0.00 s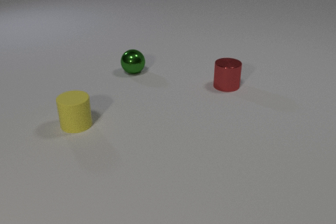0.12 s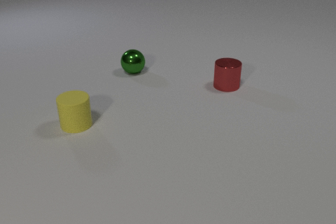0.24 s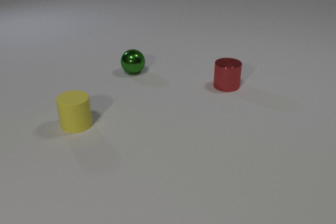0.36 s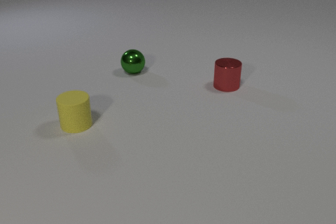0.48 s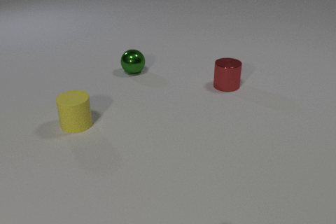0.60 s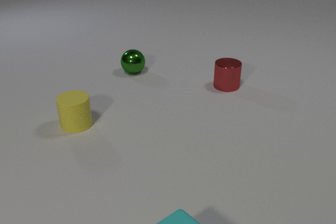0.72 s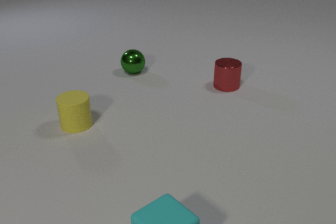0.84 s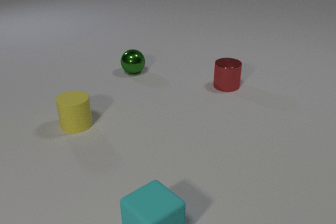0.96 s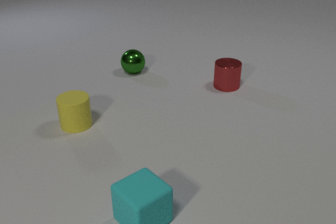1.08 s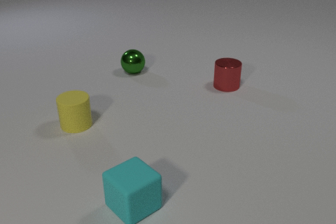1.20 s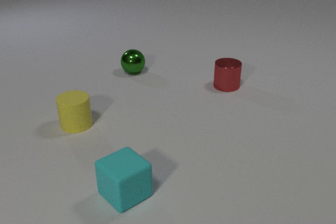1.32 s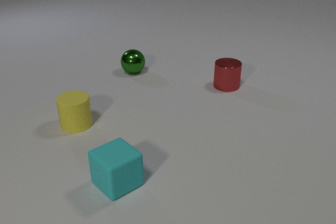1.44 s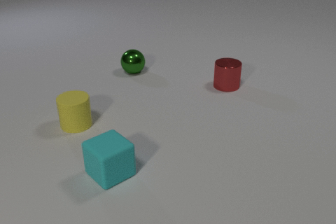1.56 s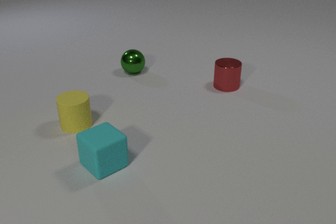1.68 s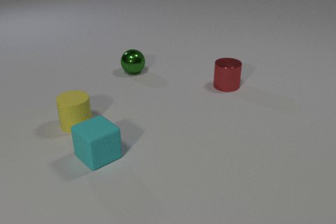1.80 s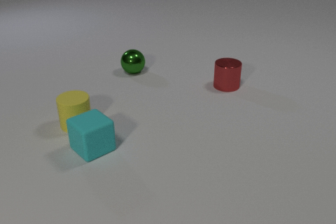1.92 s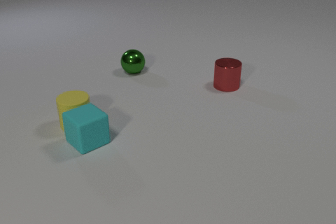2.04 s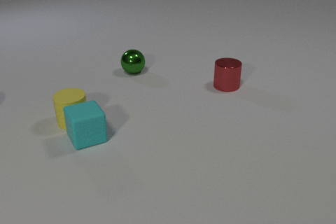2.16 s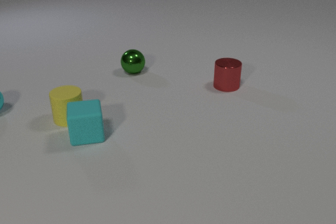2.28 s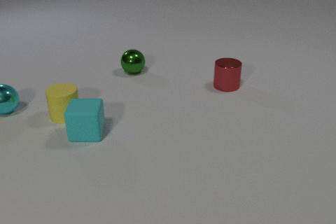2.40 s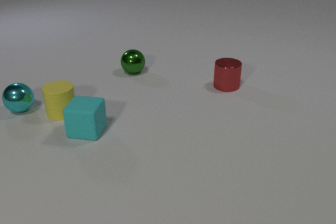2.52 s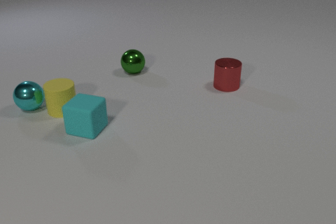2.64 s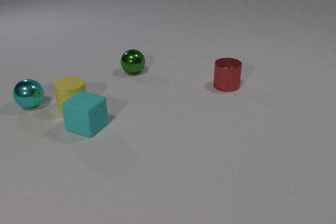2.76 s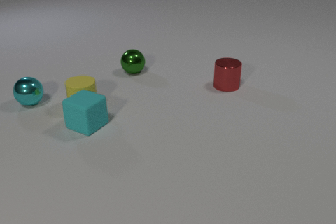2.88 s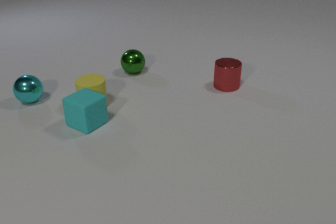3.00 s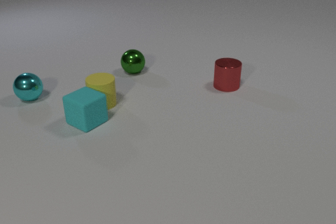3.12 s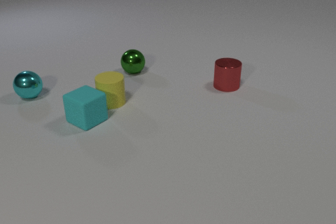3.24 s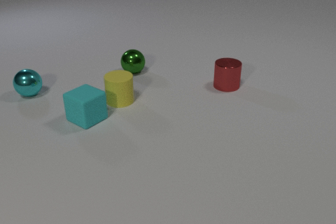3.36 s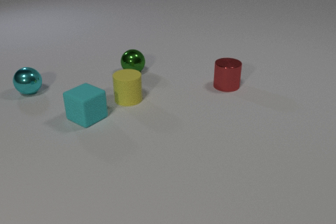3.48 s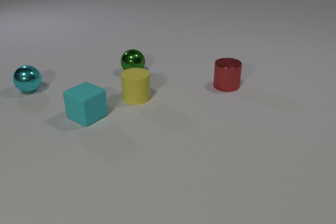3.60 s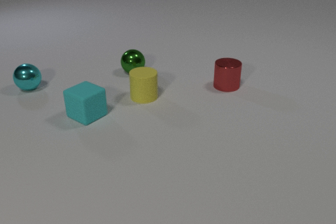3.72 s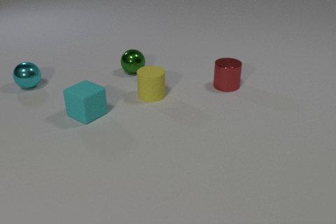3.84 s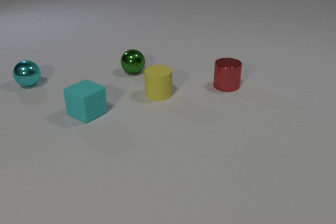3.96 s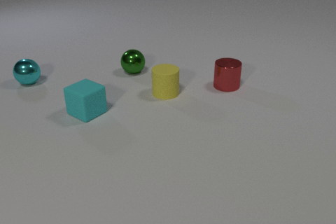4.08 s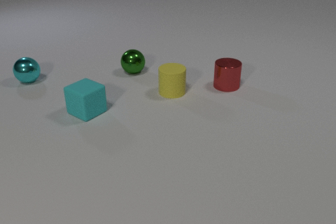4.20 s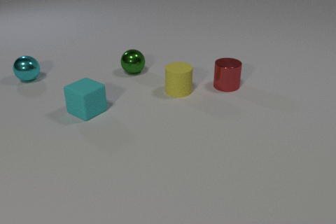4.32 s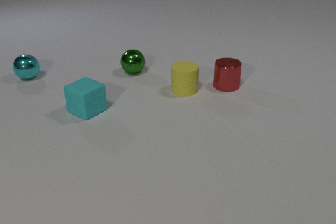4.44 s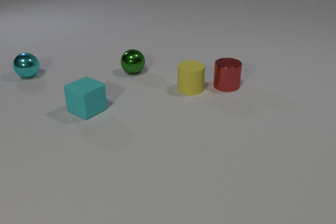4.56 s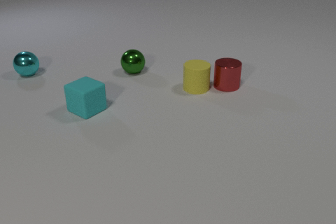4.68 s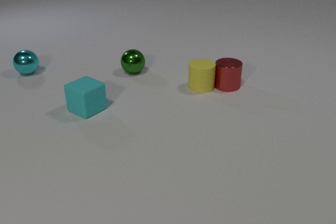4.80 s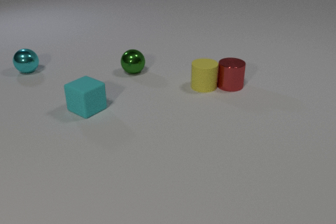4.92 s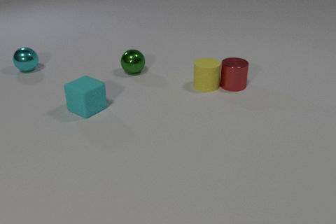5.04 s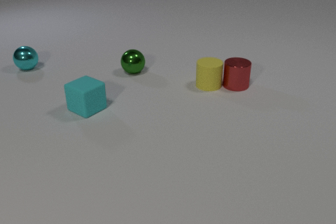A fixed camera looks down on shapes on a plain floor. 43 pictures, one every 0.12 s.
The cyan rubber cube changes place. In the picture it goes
away from the camera.
The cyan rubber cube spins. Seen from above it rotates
clockwise.
0.00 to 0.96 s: The cyan rubber cube comes in at the bottom edge, slides away from the camera and to the left.
0.96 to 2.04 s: The cyan rubber cube slides away from the camera. The cyan rubber cube and the yellow rubber cylinder collide.
2.04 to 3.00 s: The cyan rubber cube slides away from the camera, spins clockwise seen from above by about 60 degrees, its near face sliding to the left. The yellow rubber cylinder slides away from the camera and to the right. The cyan metal sphere comes in at the left edge, rolls to the right and away from the camera. The yellow rubber cylinder and the cyan metal sphere collide.
3.00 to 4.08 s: The cyan rubber cube slides away from the camera. The yellow rubber cylinder slides to the right. The cyan metal sphere rolls away from the camera.
4.08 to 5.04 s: The cyan rubber cube slides away from the camera. The yellow rubber cylinder slides to the right and away from the camera. The cyan metal sphere rolls away from the camera. The red metal cylinder slides to the right. The yellow rubber cylinder and the red metal cylinder collide.
How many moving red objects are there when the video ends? 1.
How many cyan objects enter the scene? 2.
Are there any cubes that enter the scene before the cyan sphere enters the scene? yes.
